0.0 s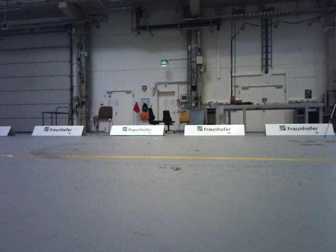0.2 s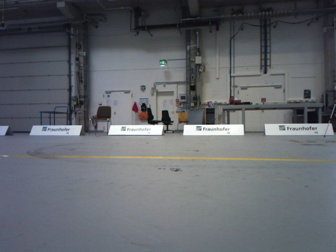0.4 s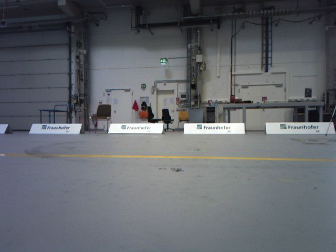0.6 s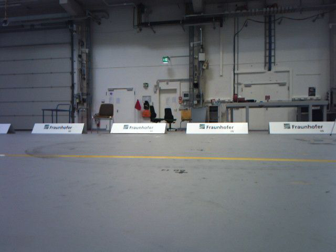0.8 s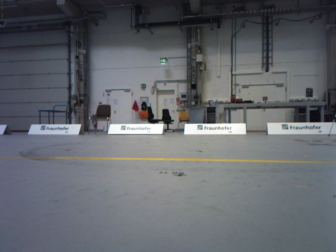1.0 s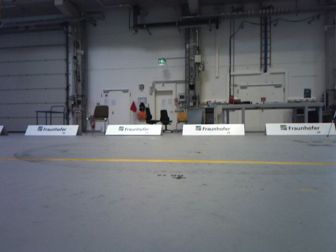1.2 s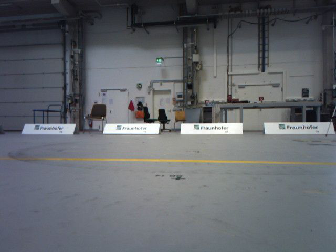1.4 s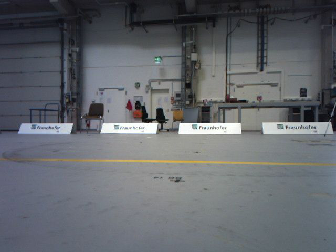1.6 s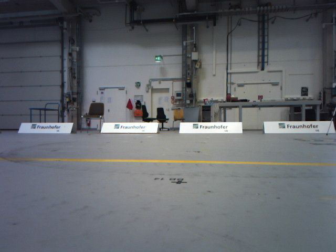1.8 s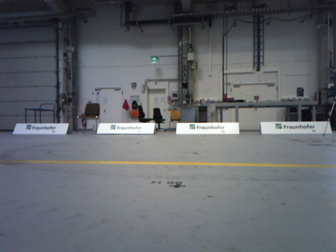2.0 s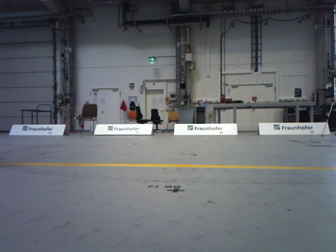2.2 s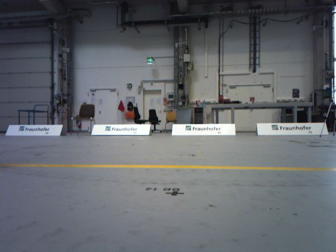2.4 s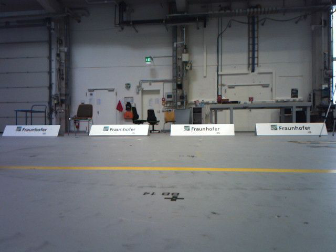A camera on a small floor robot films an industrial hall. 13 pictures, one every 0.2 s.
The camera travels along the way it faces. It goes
forward.
0.0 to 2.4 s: The camera travels forward, about 0.5 m, so what stands in front looms larger.
The film runs forward here.
